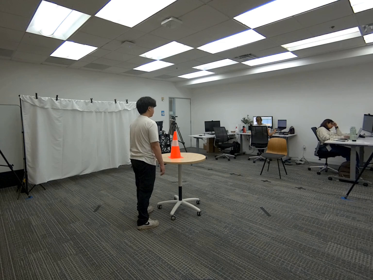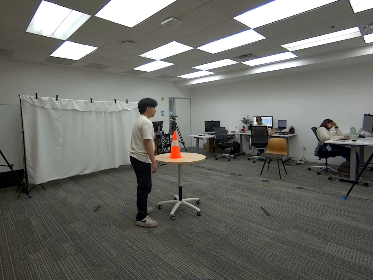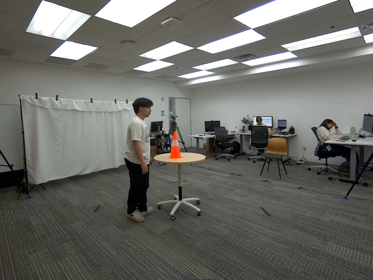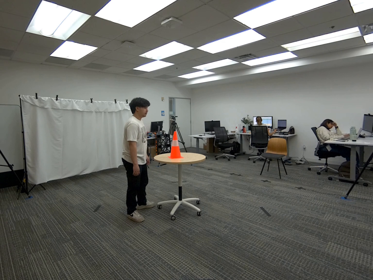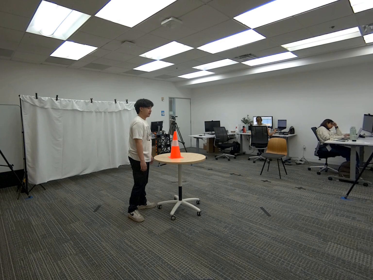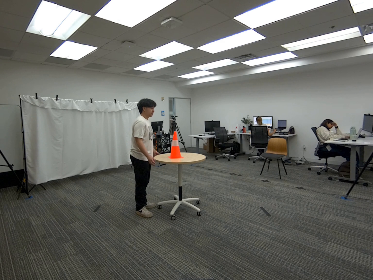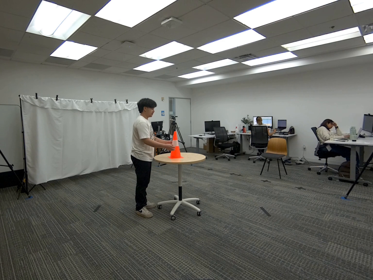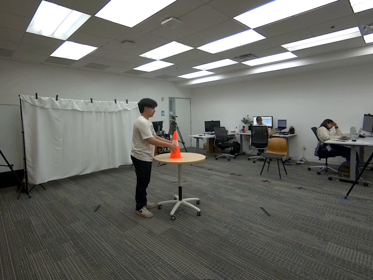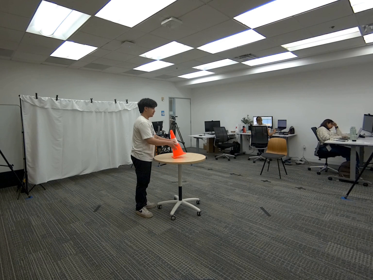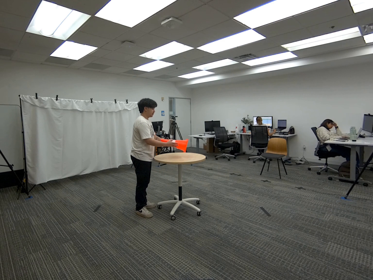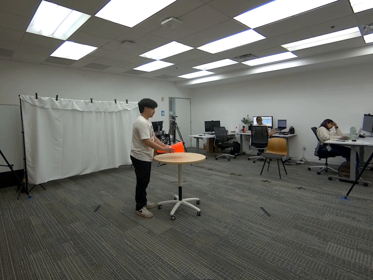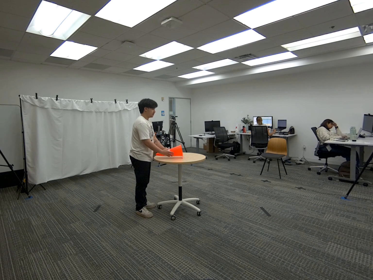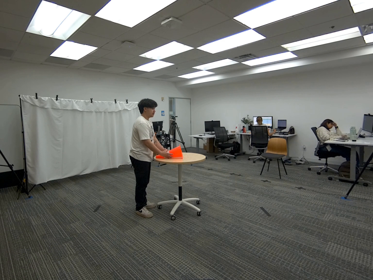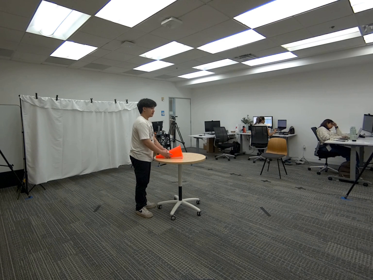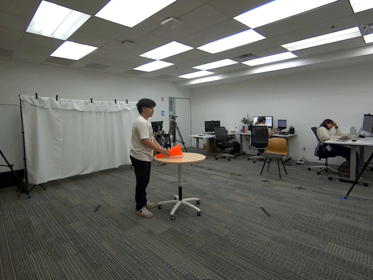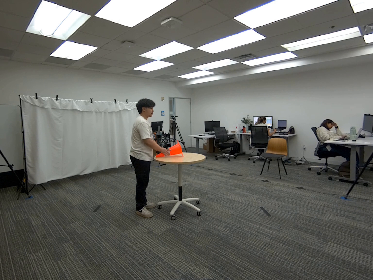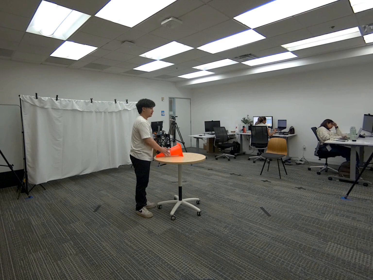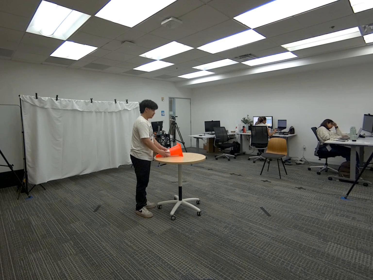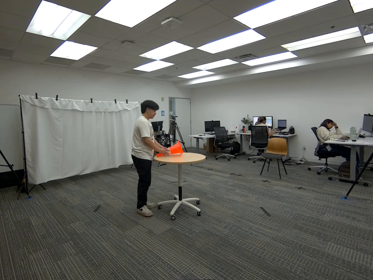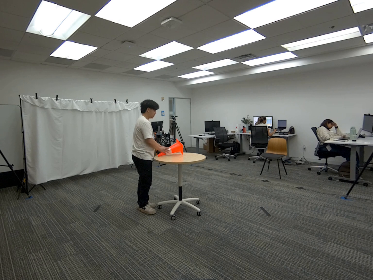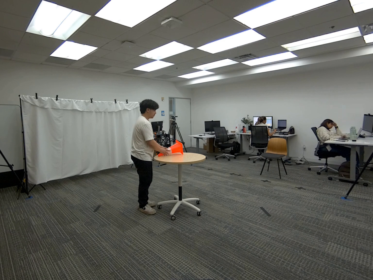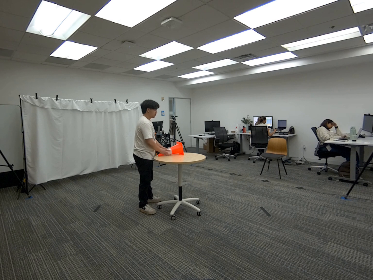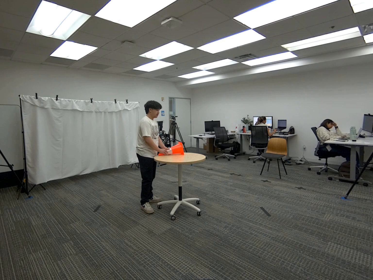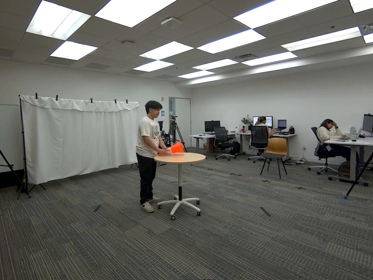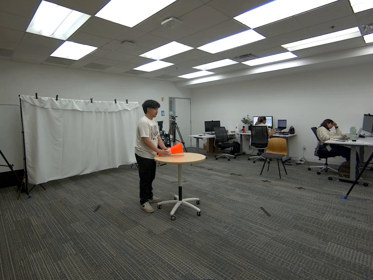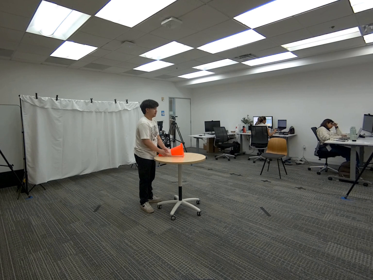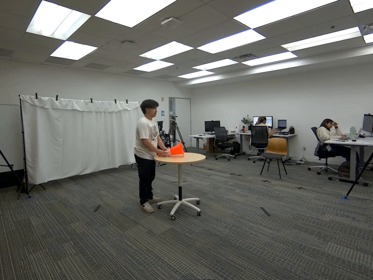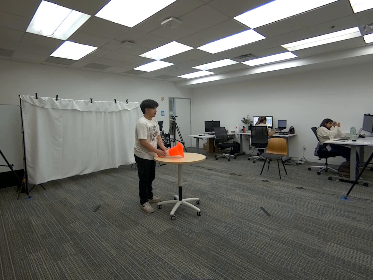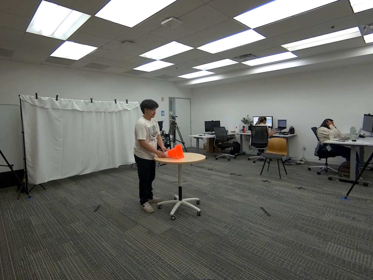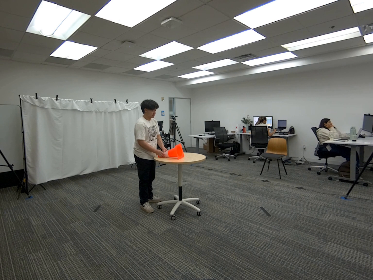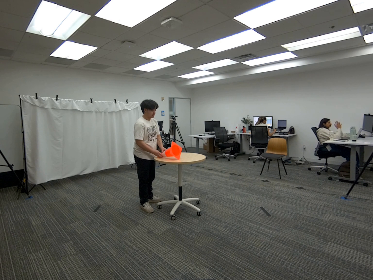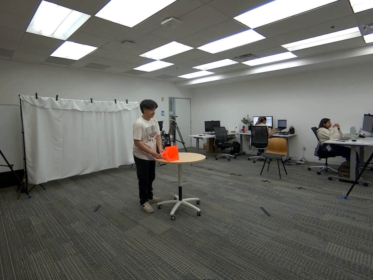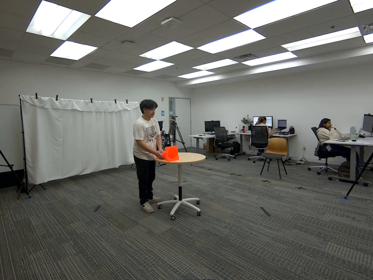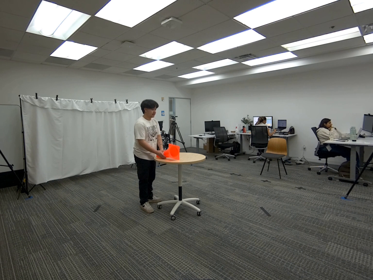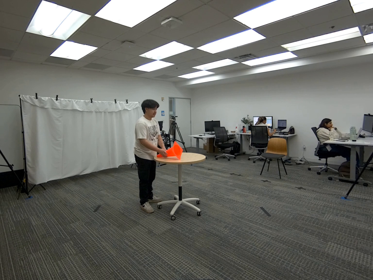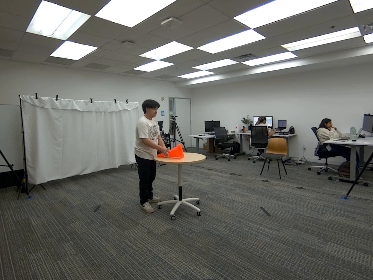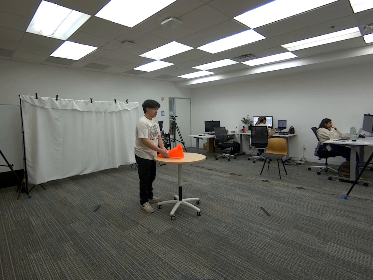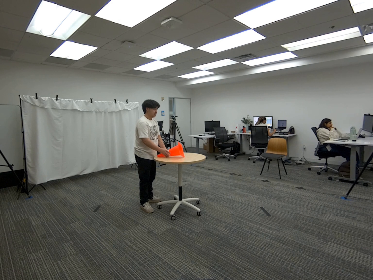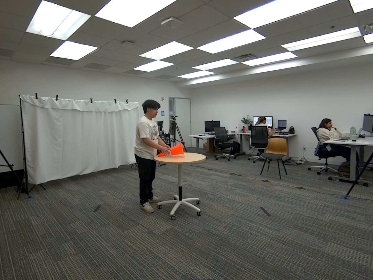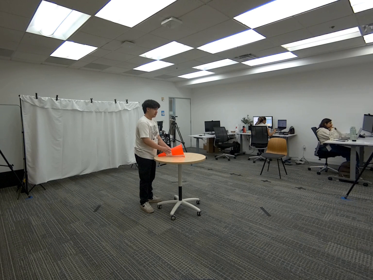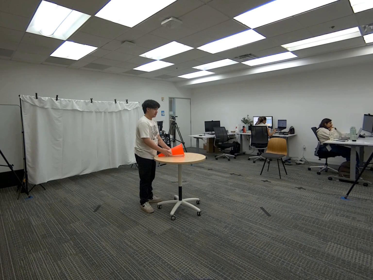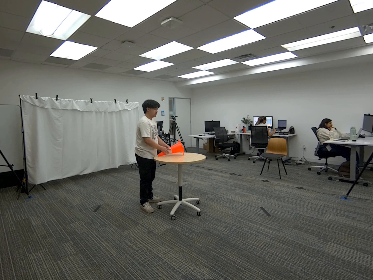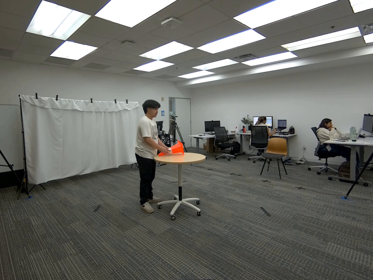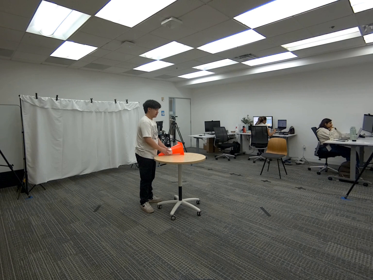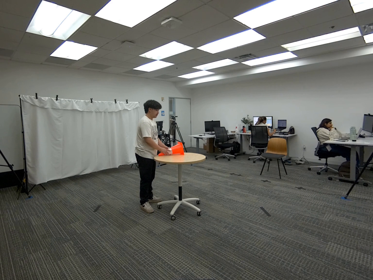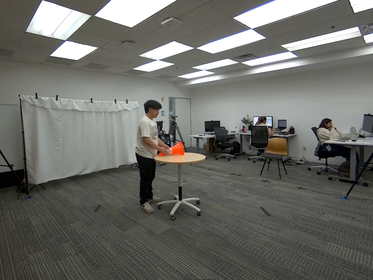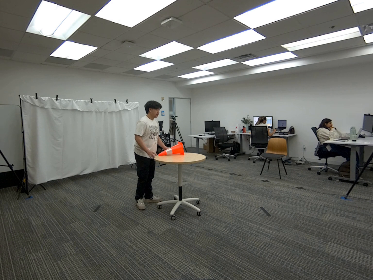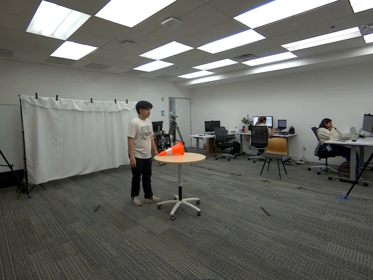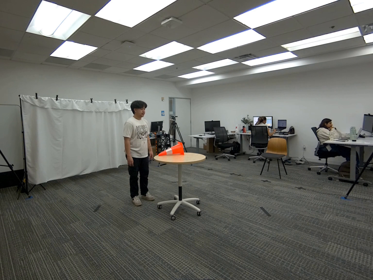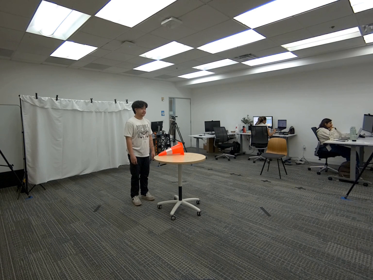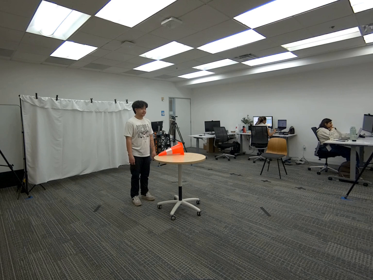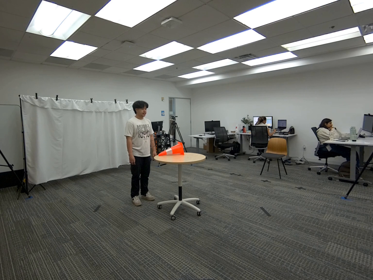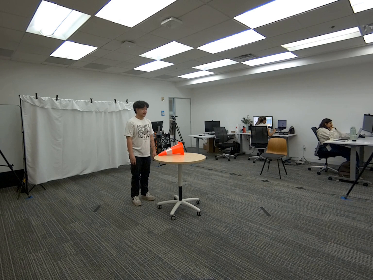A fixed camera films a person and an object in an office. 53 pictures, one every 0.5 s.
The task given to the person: Walk to the traffic cone on the round table, place it on the cone's side and proceed to roll the cone on the table until finish.
